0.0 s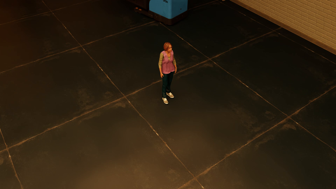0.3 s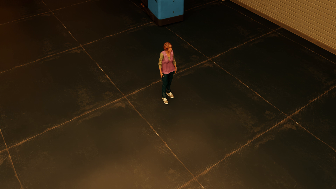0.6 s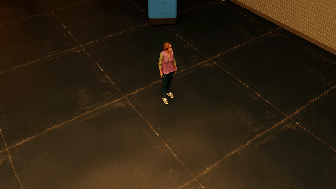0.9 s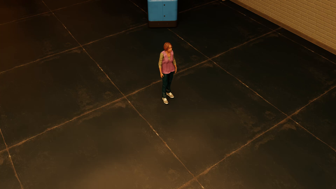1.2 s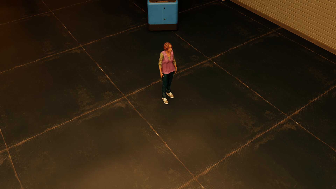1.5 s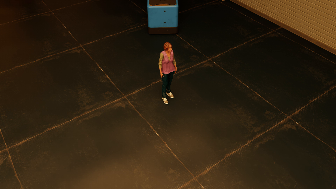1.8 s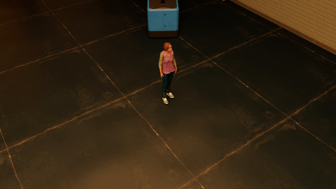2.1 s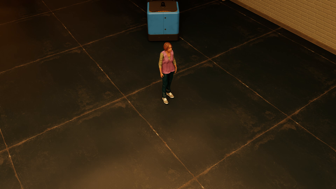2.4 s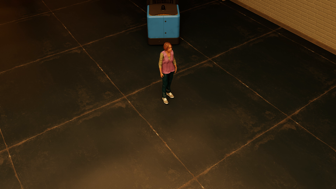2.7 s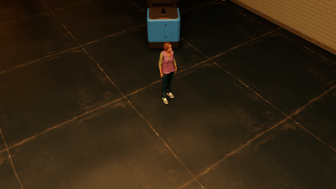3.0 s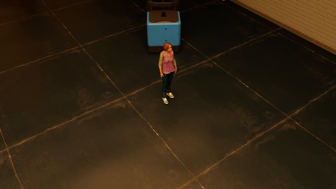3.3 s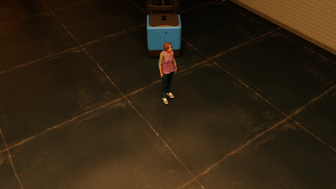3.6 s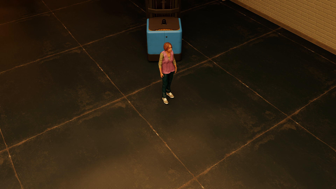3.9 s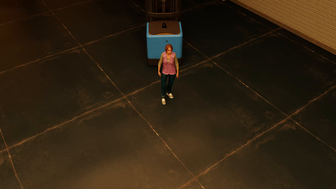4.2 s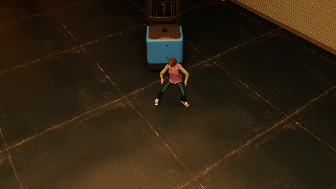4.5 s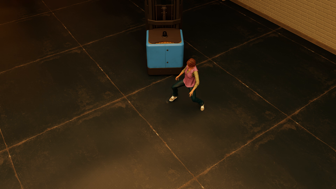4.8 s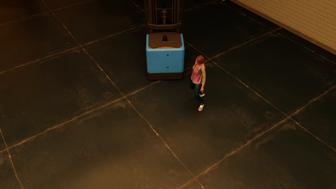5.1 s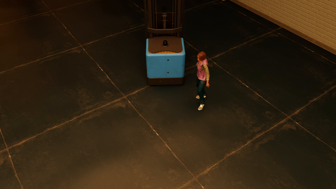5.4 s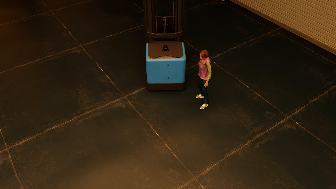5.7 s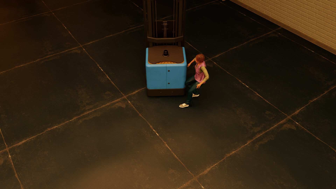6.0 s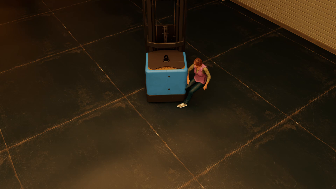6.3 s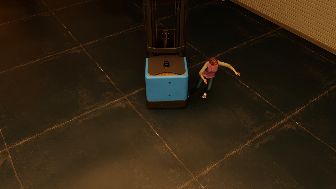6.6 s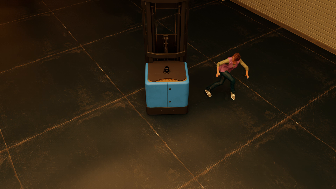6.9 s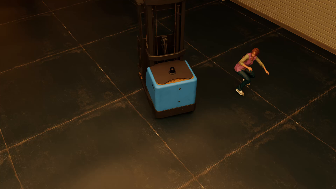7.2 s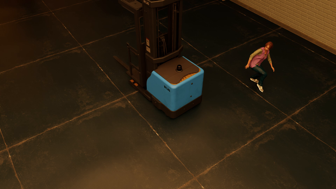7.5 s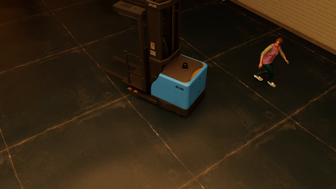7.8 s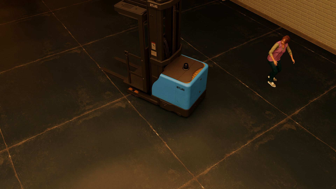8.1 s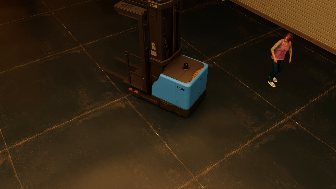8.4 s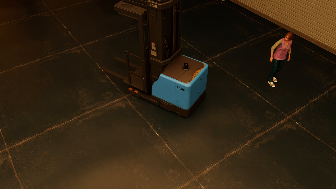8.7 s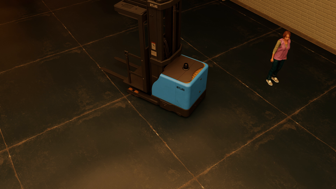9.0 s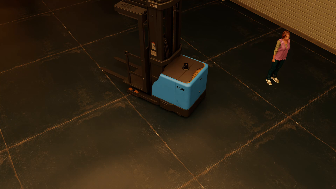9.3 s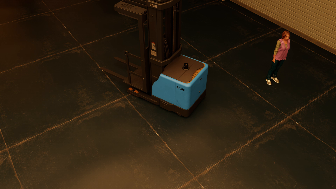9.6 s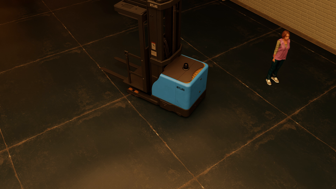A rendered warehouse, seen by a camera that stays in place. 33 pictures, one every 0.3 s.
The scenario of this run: Near miss between a forklift and a person.
